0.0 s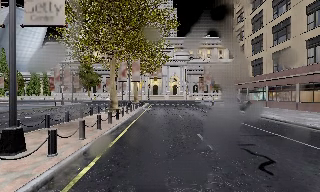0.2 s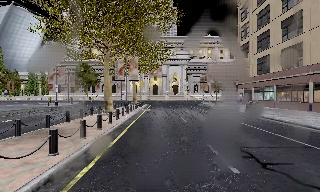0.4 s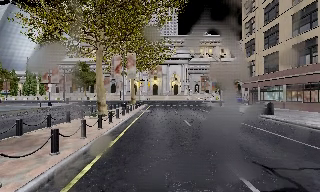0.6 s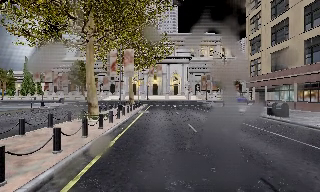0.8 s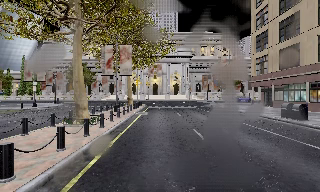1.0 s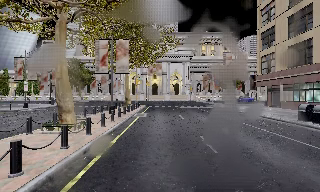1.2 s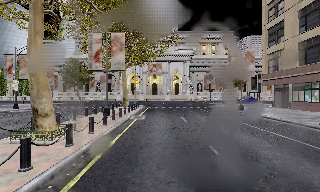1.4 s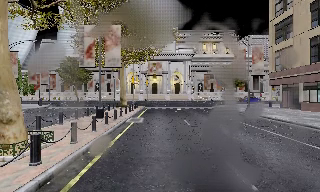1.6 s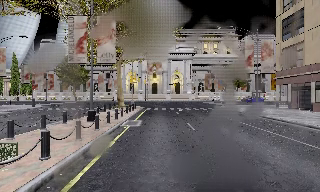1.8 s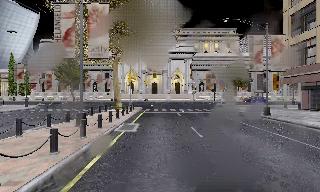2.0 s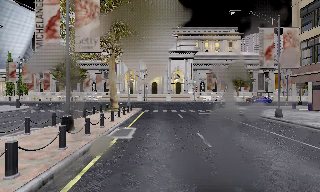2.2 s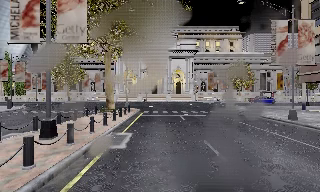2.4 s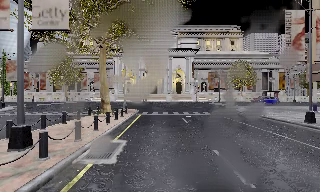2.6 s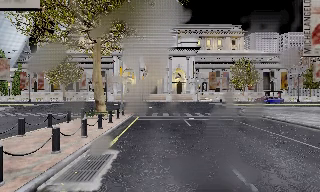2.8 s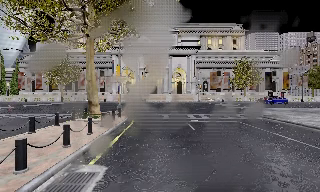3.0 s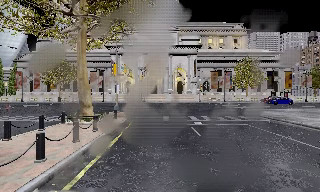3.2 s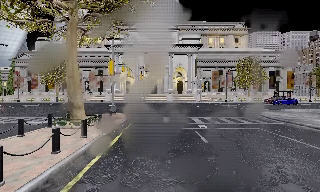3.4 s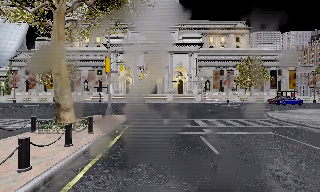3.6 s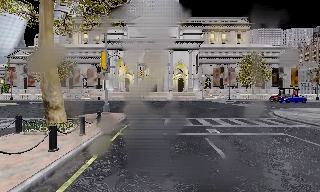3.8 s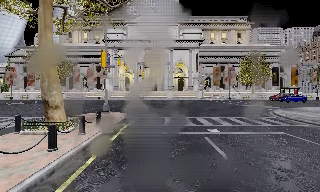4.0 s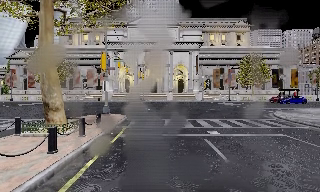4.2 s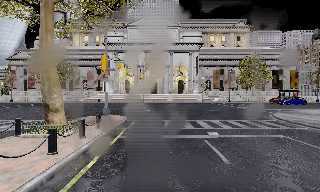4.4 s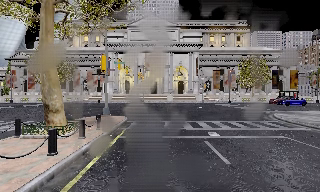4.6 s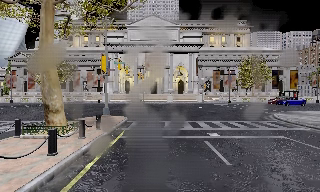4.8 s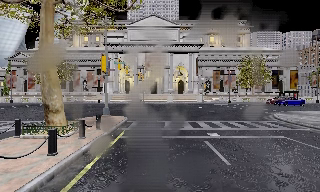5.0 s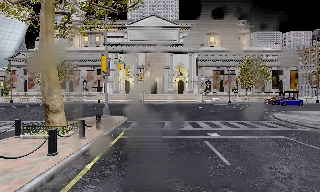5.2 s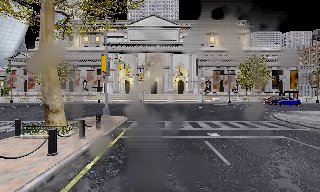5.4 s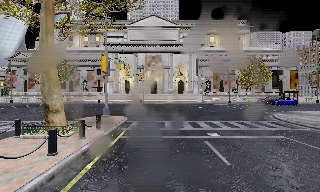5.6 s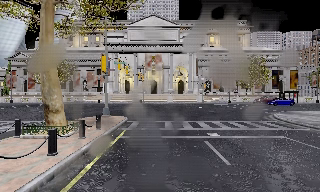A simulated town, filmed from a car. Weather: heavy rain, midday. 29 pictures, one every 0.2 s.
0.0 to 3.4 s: The camera travels forward, about 20 m, so what stands in front looms larger.
3.4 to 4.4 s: The camera travels forward, about 0.5 m, so what stands in front looms larger. It loses speed.
4.4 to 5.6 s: The camera keeps its place and its aim.
The film runs forward here.
